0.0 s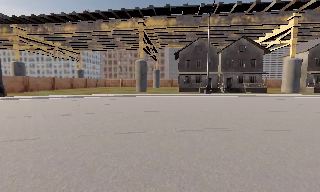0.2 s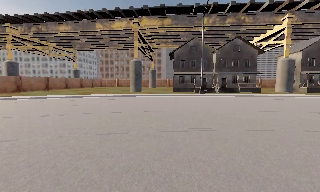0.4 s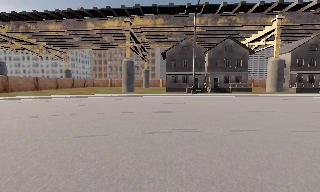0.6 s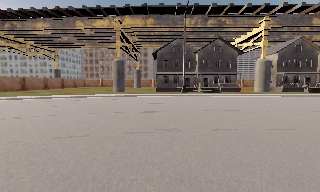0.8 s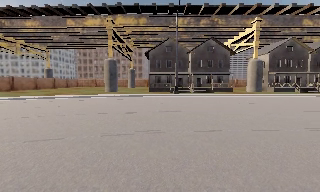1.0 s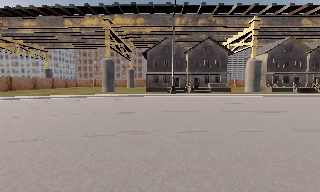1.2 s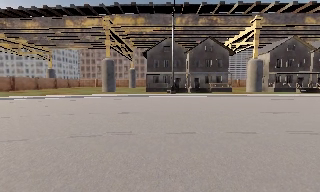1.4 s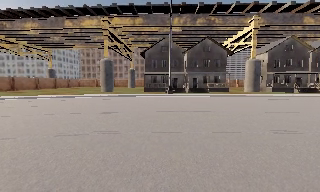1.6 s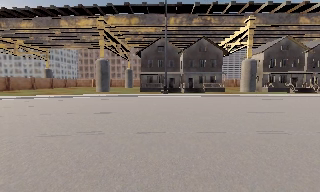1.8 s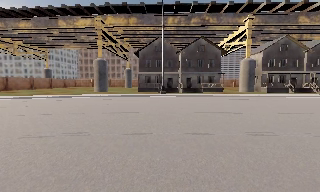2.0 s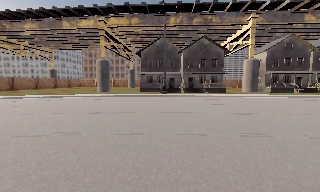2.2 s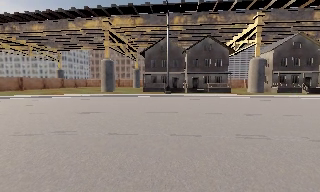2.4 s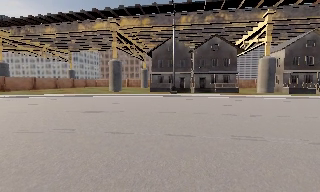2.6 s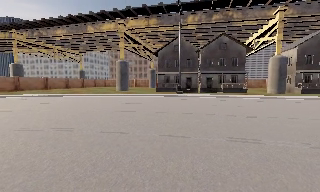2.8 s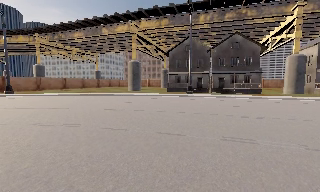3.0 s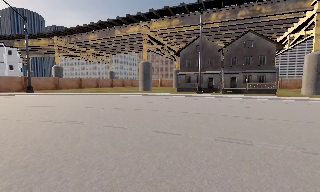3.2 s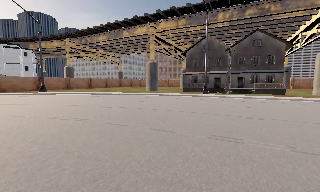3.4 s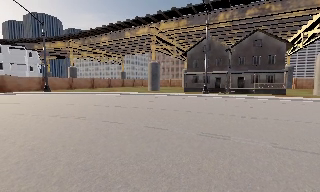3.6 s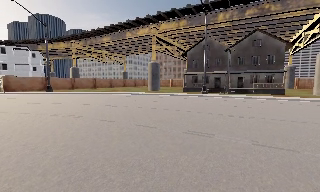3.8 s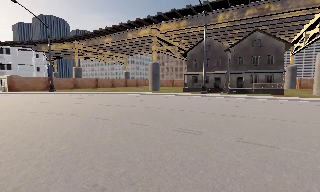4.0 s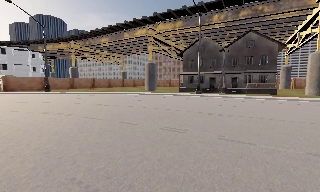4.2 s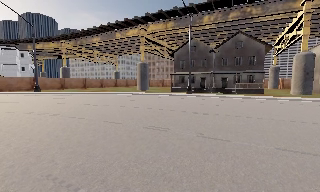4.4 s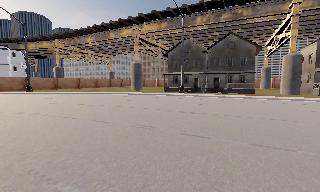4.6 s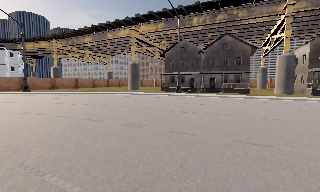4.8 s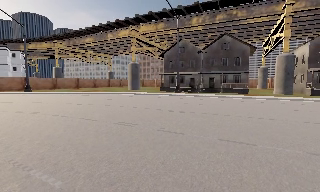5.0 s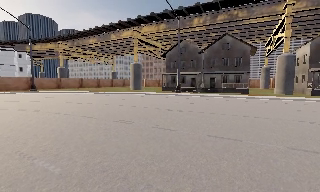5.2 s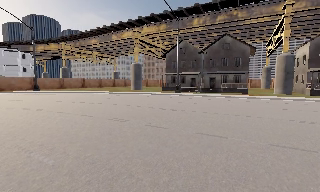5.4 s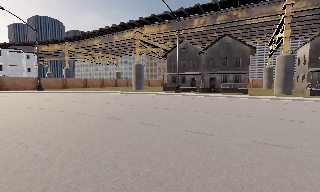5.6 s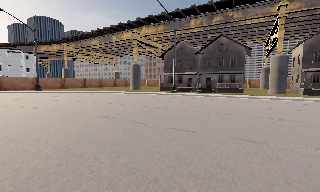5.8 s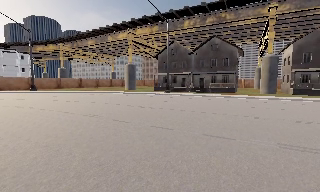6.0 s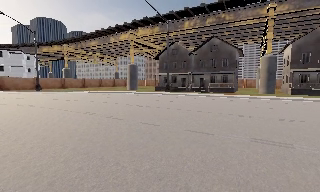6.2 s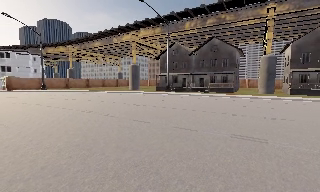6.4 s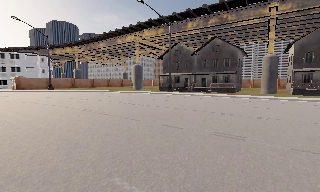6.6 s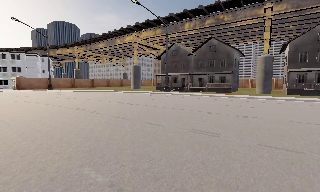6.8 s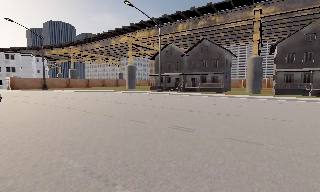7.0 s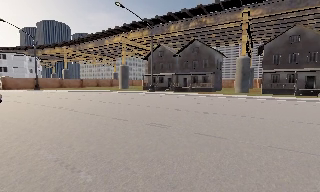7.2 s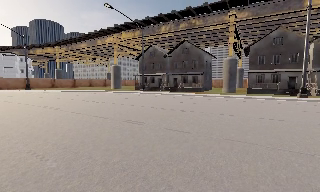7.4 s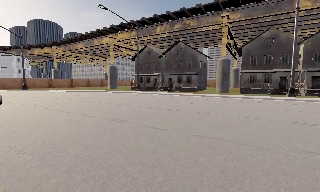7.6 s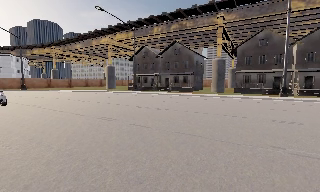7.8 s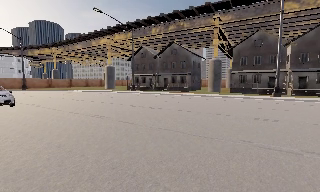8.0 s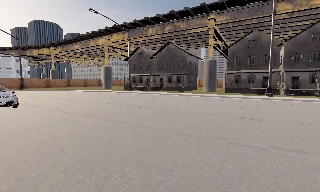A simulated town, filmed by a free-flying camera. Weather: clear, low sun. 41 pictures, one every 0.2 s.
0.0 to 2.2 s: The camera travels to its right, about 5 m, so close, fixed things drift to the left.
2.2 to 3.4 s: The camera pans to its left, which is counterclockwise from overhead, by about 20 degrees. It travels to its right, about 3 m.
3.4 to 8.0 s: The camera travels to its right and backward, about 14 m, so close, fixed things drift to the left. It gains speed.
The film runs forward here.
